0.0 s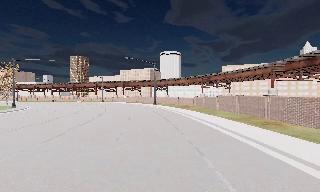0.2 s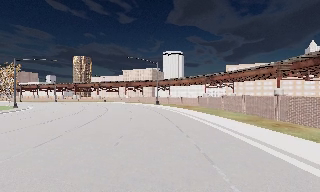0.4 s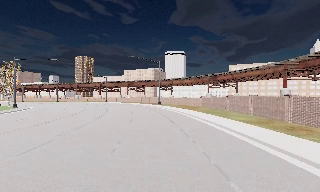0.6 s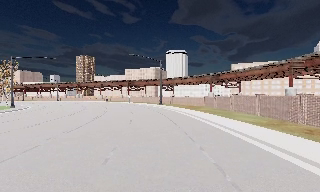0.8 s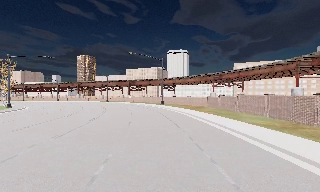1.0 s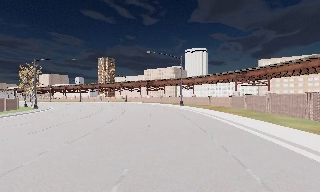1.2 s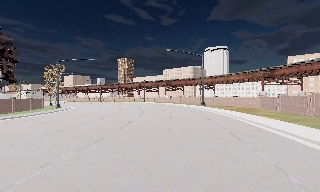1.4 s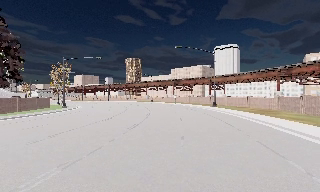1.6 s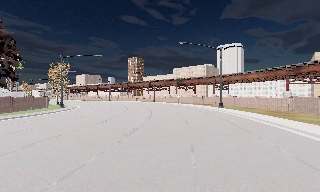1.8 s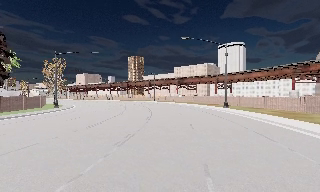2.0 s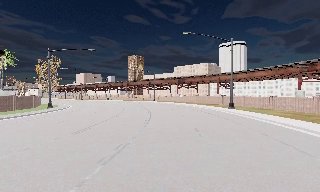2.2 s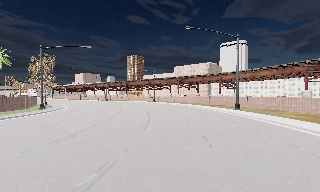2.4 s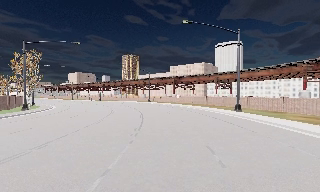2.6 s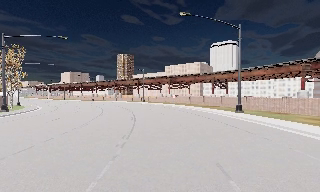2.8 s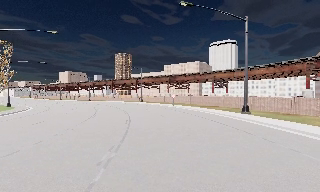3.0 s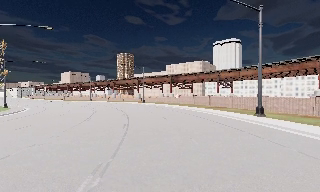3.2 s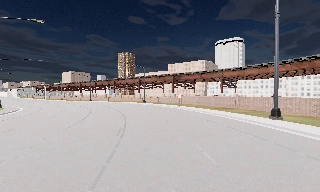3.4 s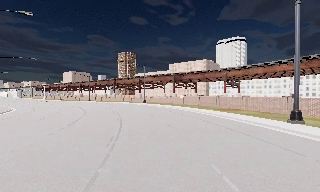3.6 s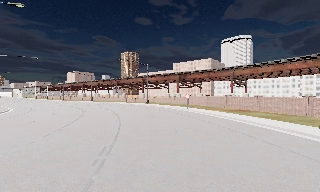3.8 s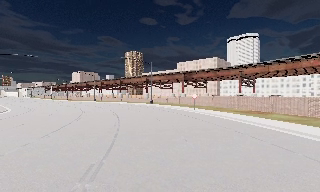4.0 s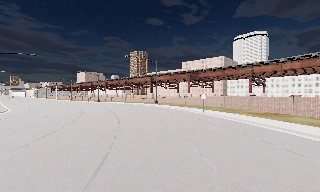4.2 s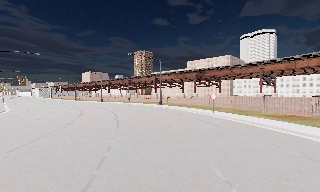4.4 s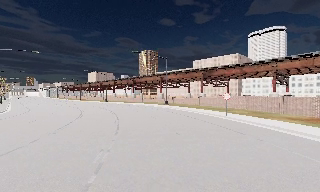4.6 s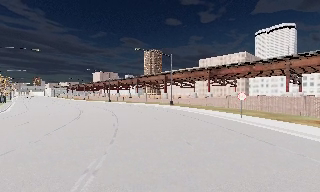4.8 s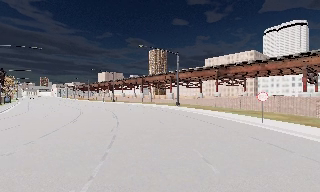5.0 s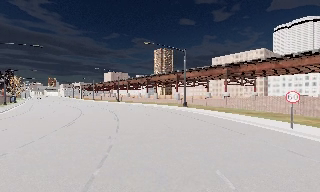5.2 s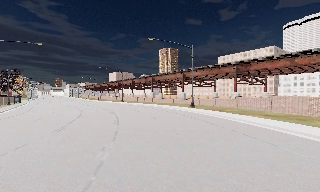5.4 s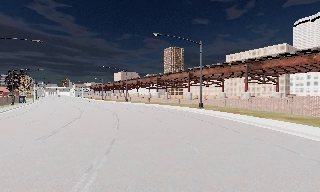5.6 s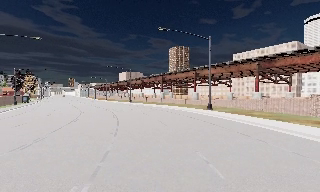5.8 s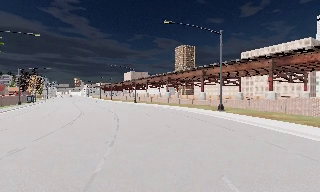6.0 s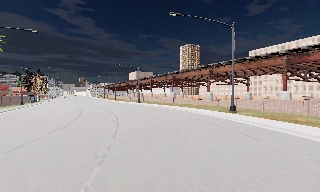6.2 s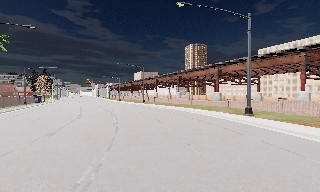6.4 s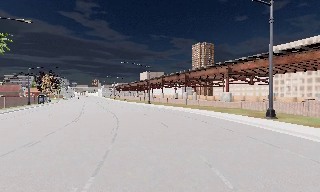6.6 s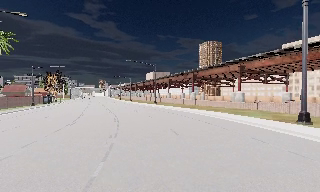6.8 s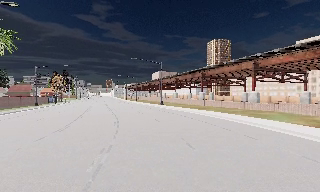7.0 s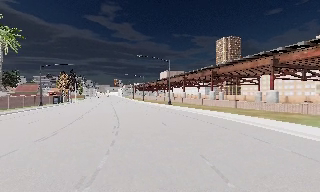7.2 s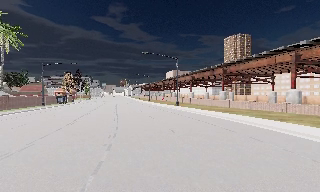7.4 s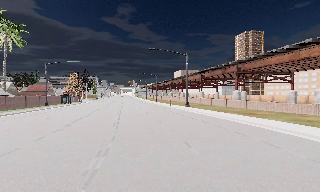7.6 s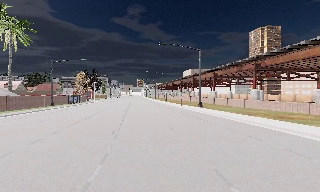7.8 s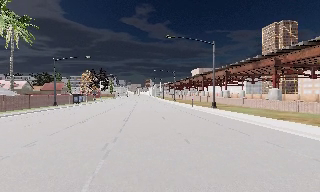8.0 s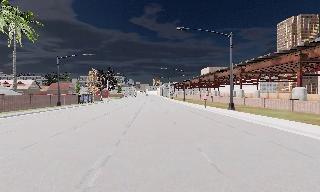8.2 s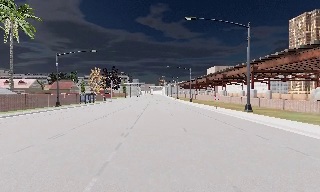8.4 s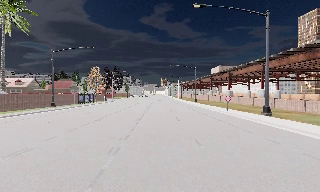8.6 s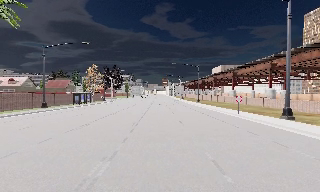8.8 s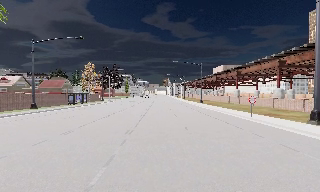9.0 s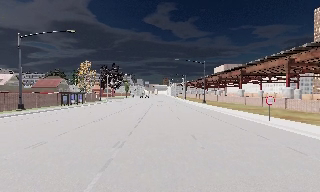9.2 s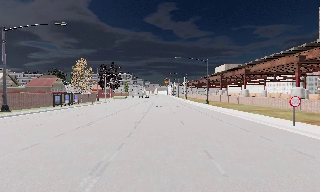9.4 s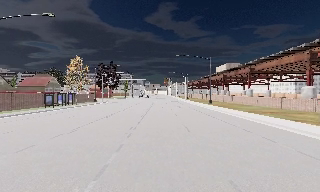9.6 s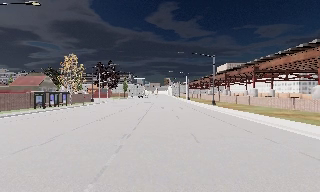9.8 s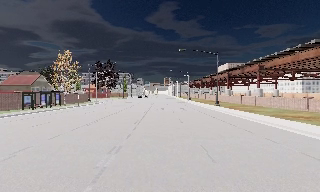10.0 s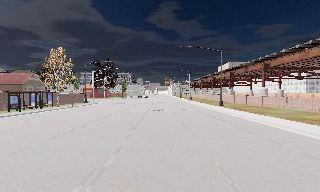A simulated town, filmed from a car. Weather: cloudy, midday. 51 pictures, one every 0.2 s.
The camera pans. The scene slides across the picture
to the right.
The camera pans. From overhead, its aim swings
counterclockwise.
0.0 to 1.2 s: The camera pans to its left, which is counterclockwise from overhead, by about 15 degrees. It travels forward, about 7 m, so what stands in front looms larger. It gains speed.
1.2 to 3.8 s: The camera travels forward, about 25 m, so what stands in front looms larger.
3.8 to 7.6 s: The camera swings to its left by about 40 degrees, and the scene slides to the right. It travels forward, about 40 m.
7.6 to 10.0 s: The camera travels forward, about 30 m, so what stands in front looms larger.
The film runs forward here.
